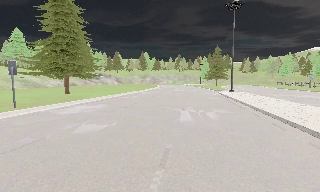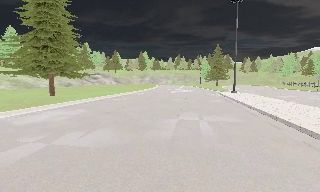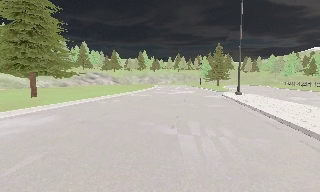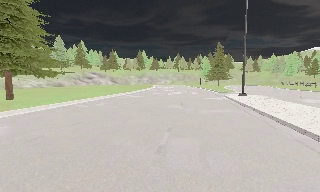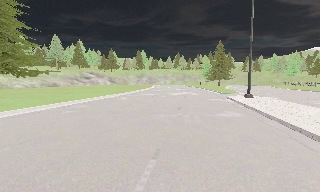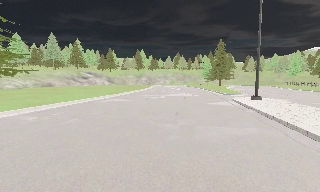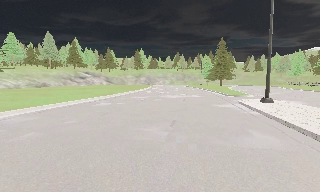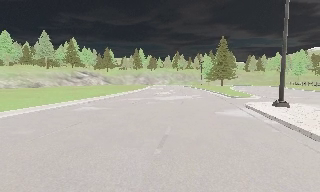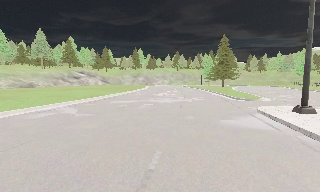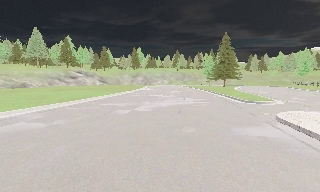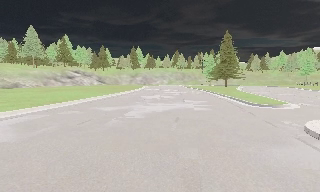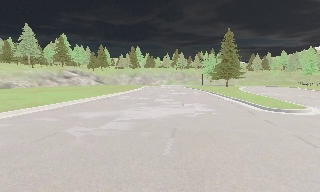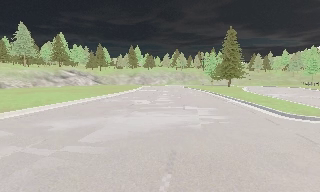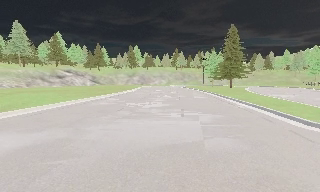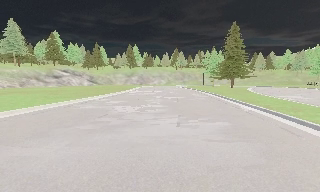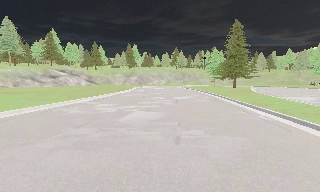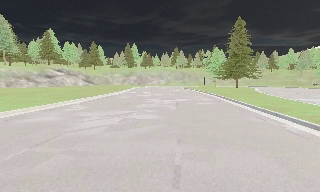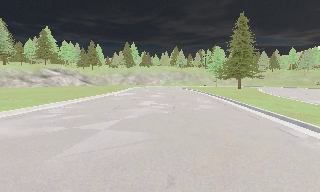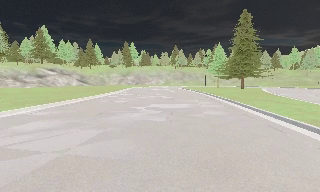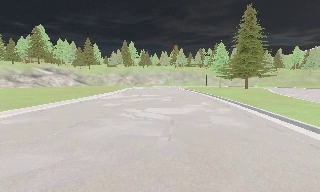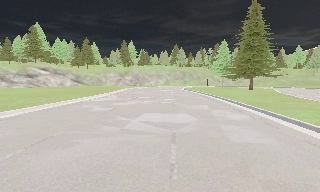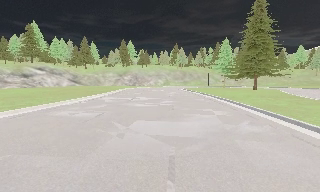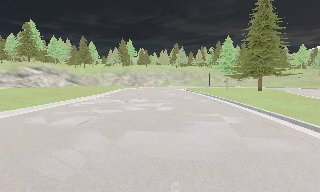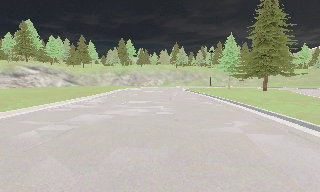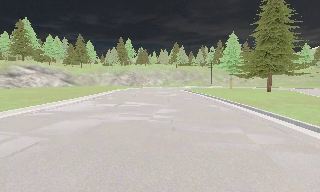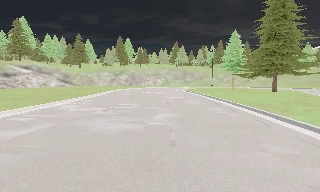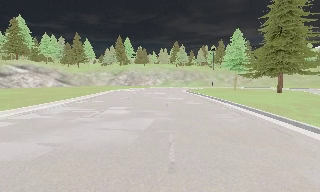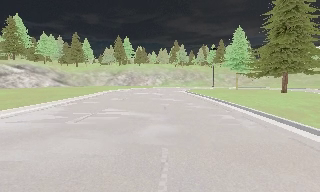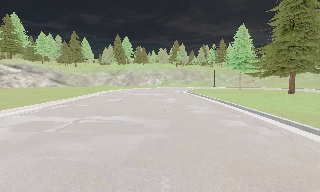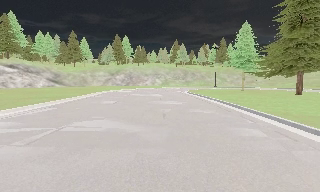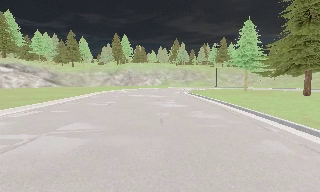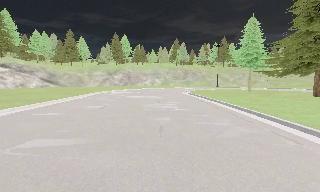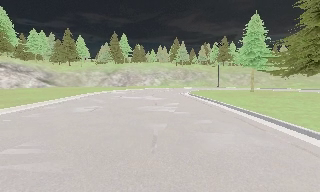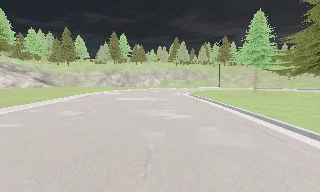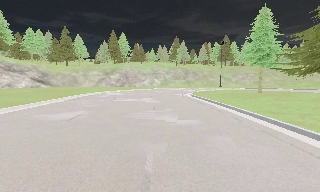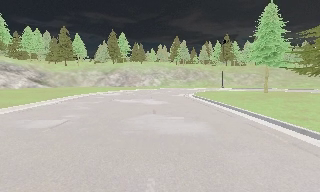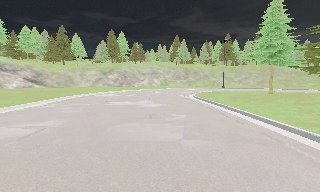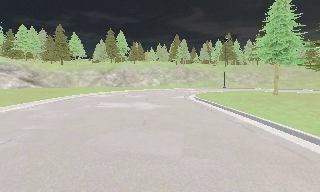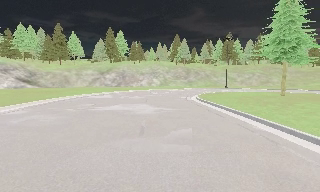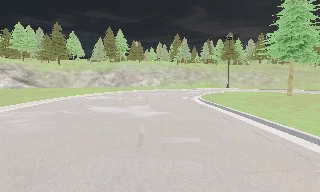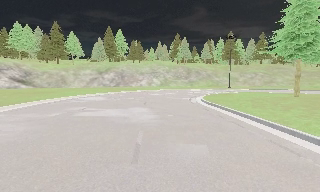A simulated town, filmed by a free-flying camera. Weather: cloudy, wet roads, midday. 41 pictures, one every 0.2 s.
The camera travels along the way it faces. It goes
forward.
0.0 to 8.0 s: The camera travels forward, about 60 m, so what stands in front looms larger. It loses speed.
The film runs backward here.
